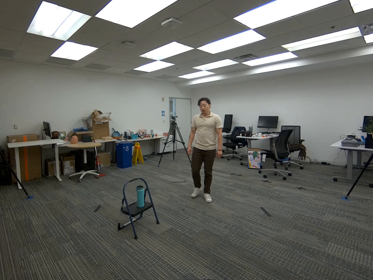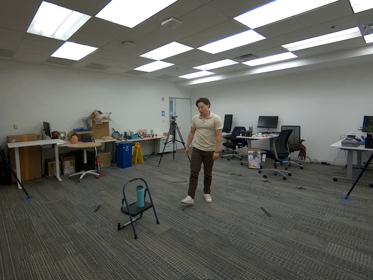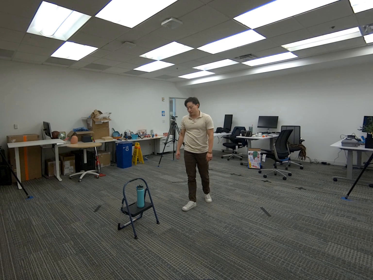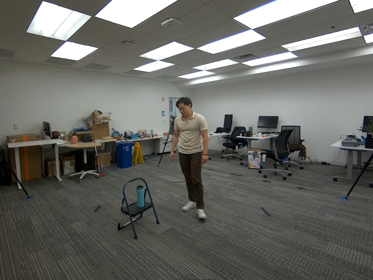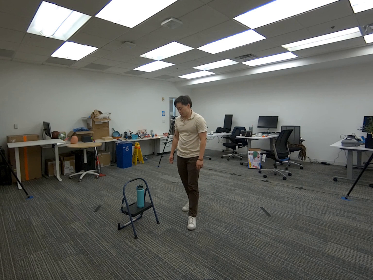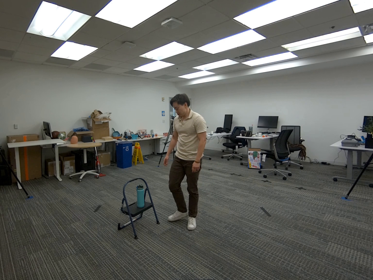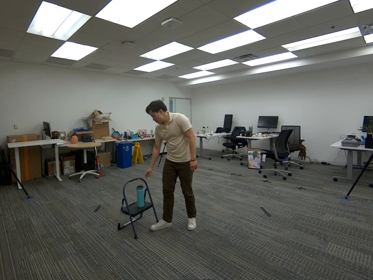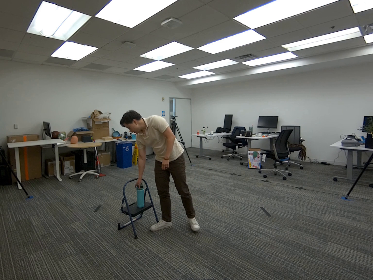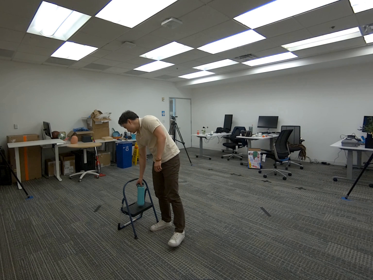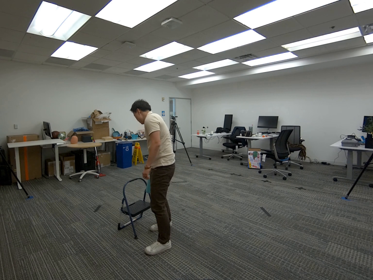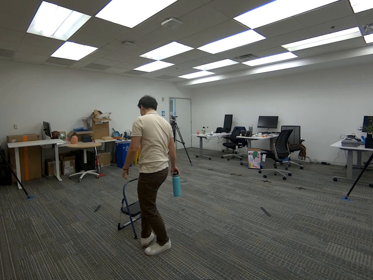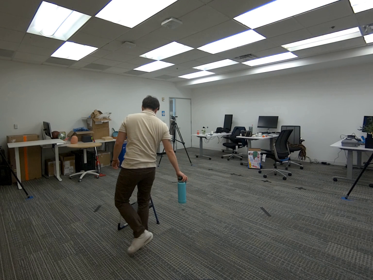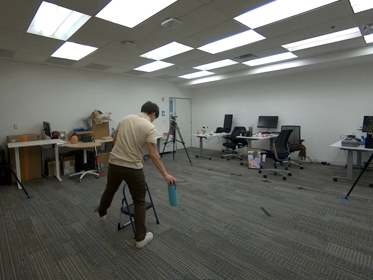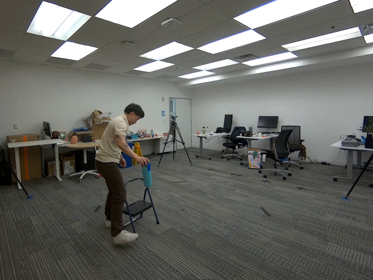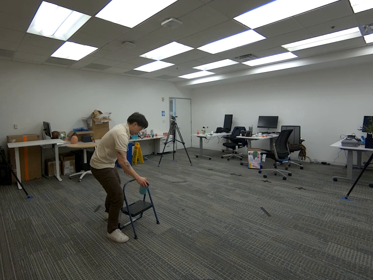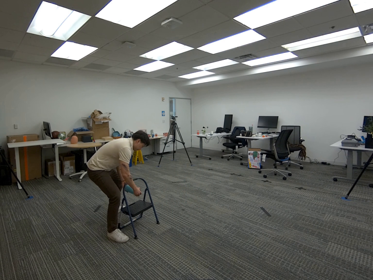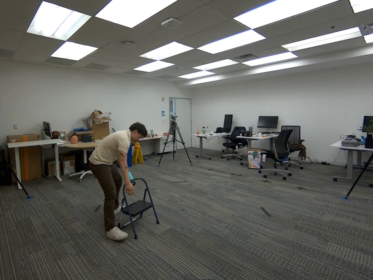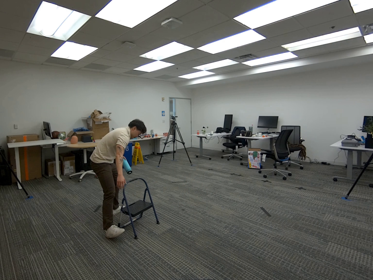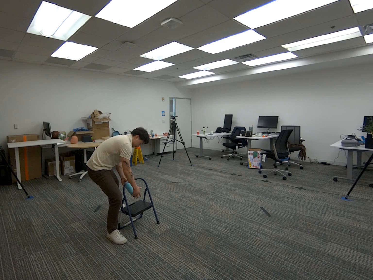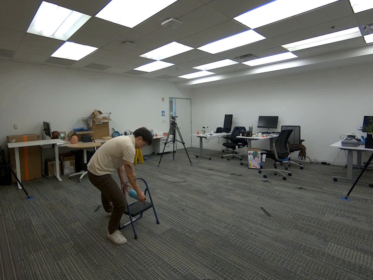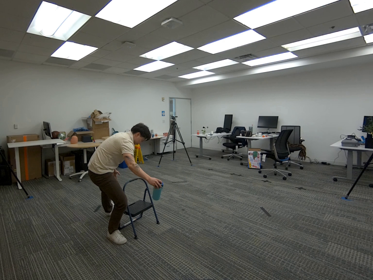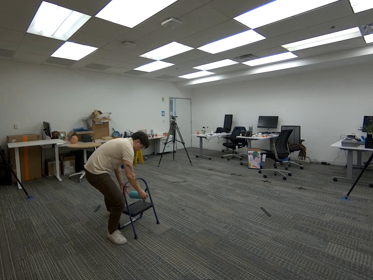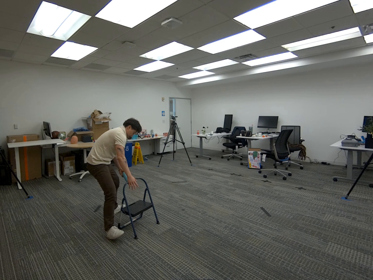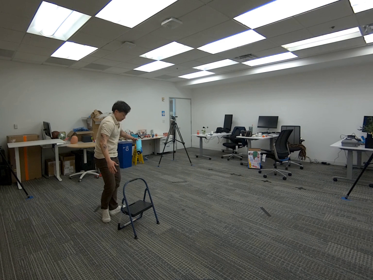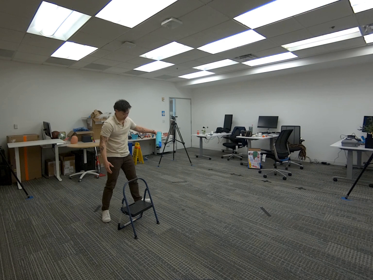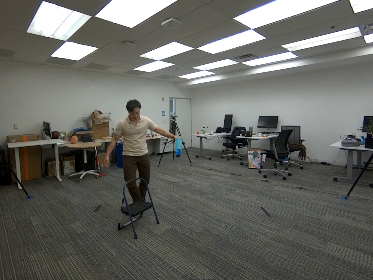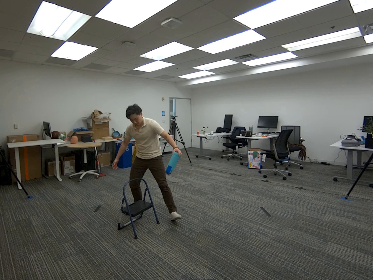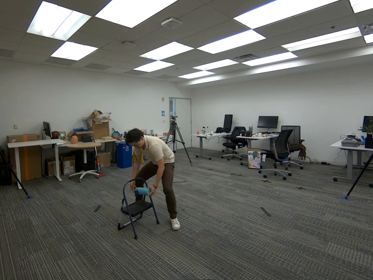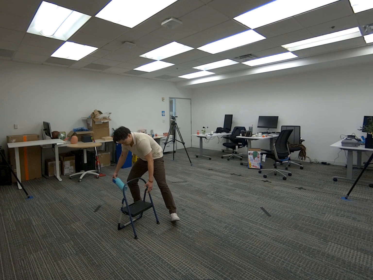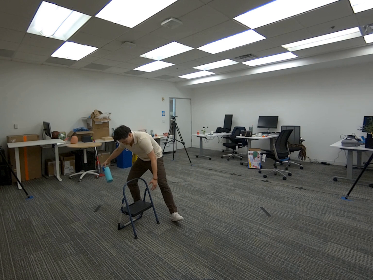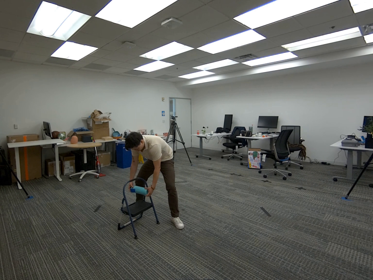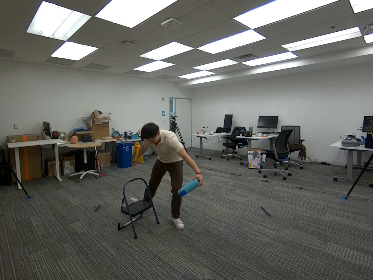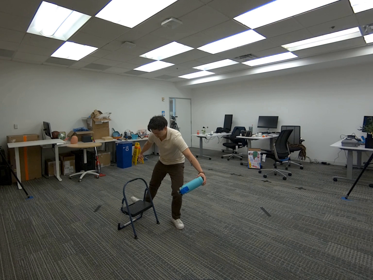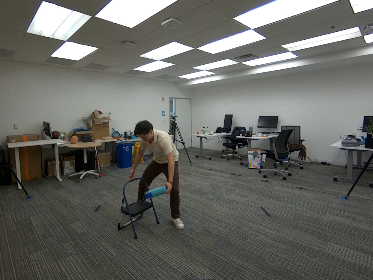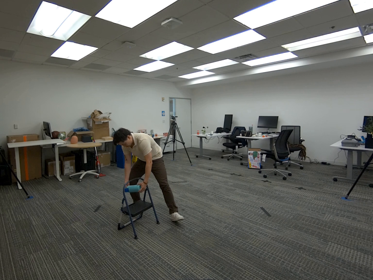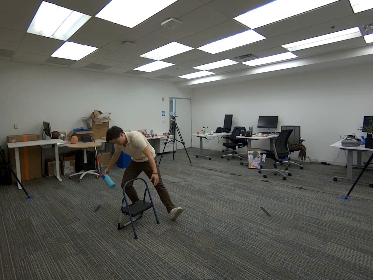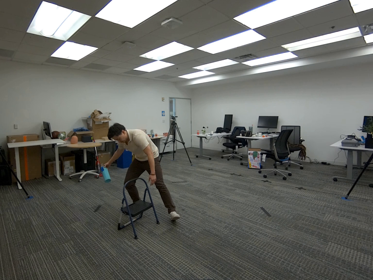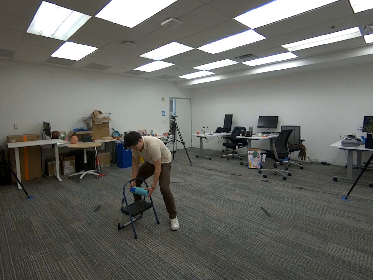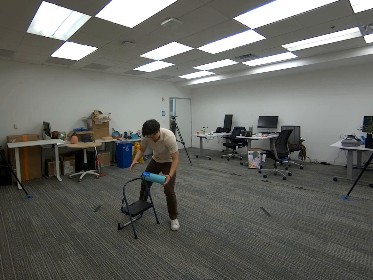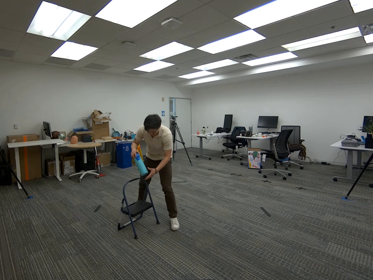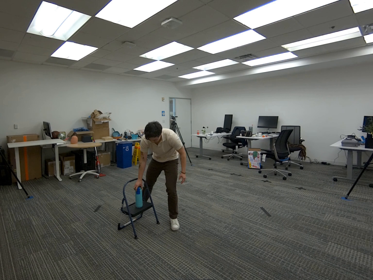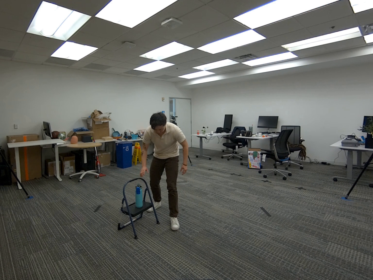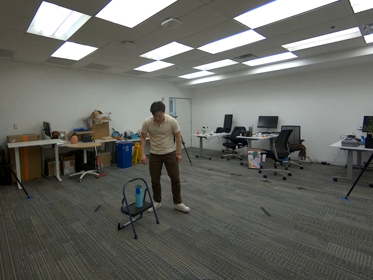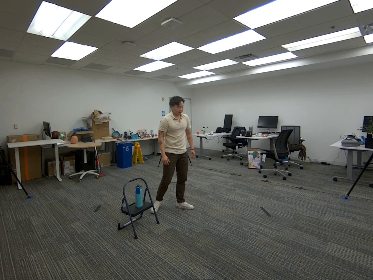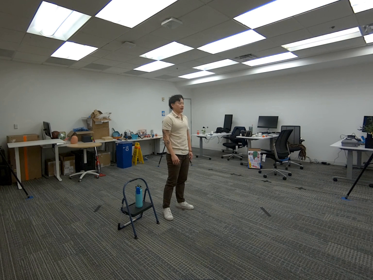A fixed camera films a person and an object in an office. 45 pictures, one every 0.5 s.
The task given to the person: "Walk to the cyan water bottle on the step ladder. Pick it up with your right hand and pass it through the ladder to your left hand. Continue passing it back and forth a few times, then place the bottle back on the step ladder when finished.
